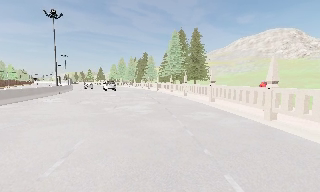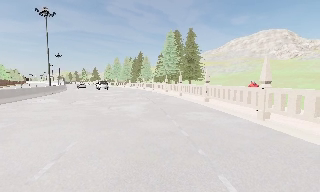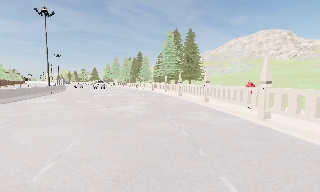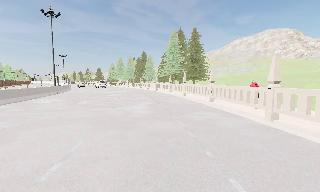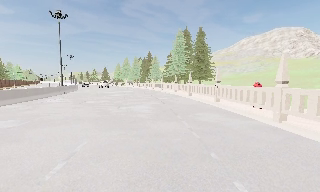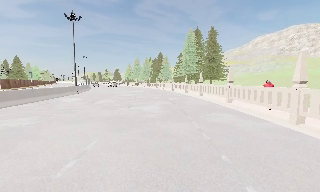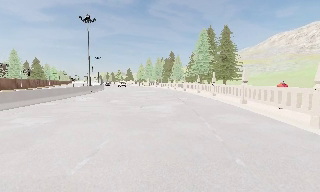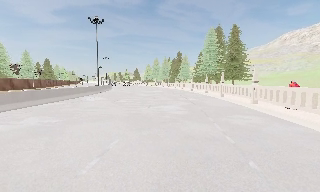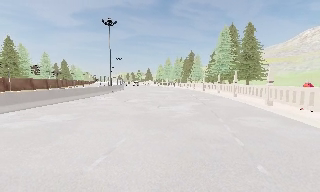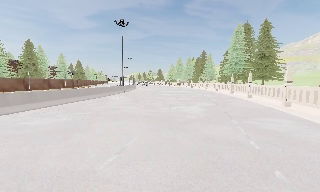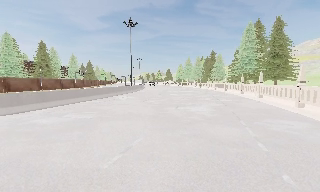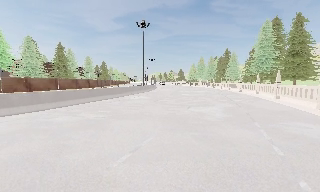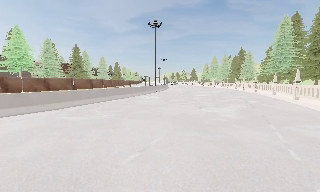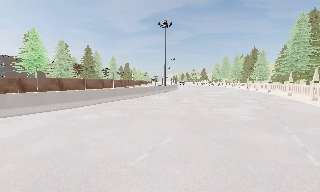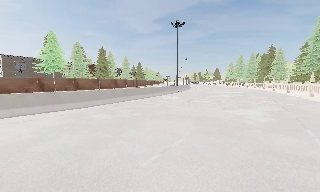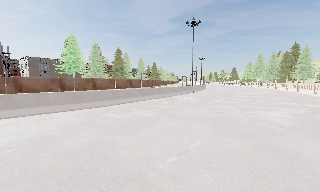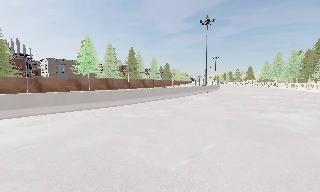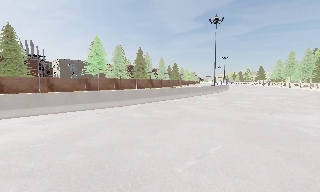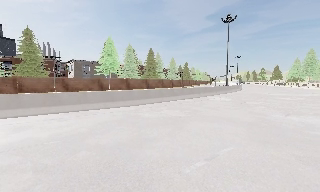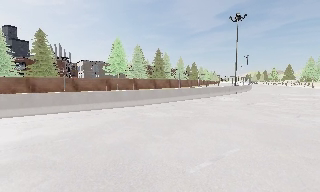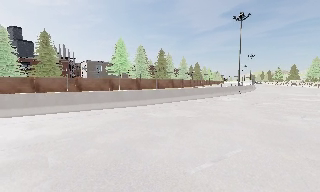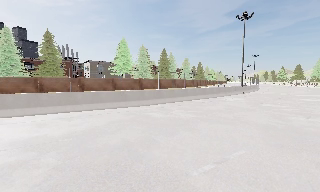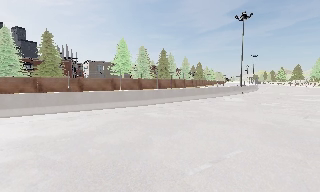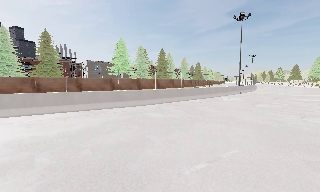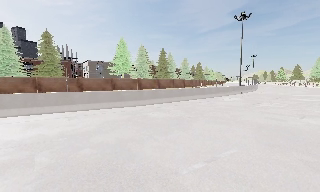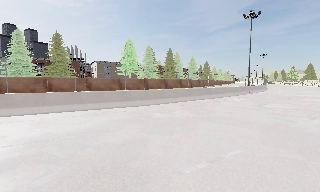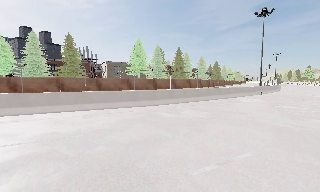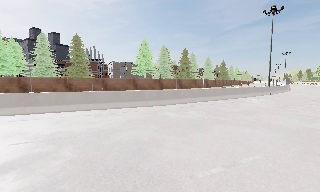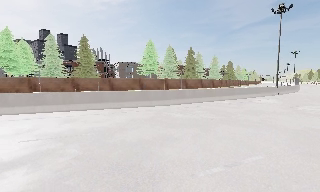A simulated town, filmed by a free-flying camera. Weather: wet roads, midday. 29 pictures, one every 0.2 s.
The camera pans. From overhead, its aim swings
counterclockwise.
The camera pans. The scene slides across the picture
to the right.
0.0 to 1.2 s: The camera shifts only a little, or ends up much as it began.
1.2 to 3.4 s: The camera pans to its left, which is counterclockwise from overhead, by about 45 degrees.
3.4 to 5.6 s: The camera pans to its left, which is counterclockwise from overhead, by about 20 degrees. It travels to its right, about 0.5 m.
The film runs forward here.
